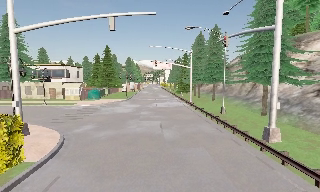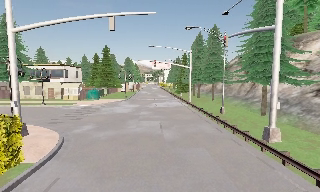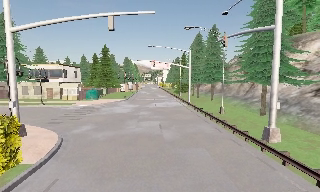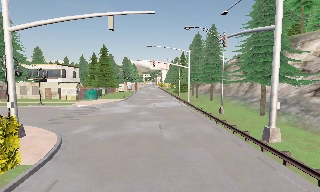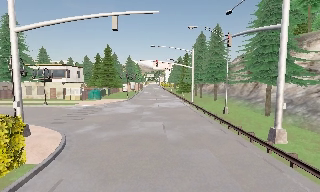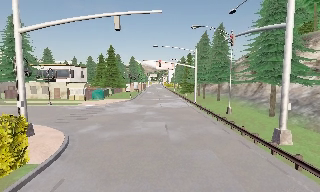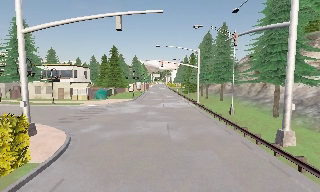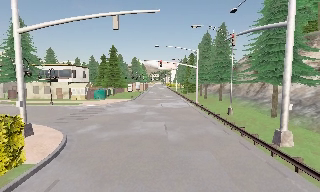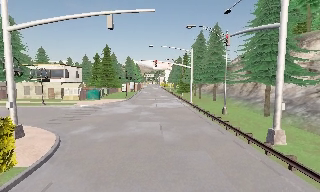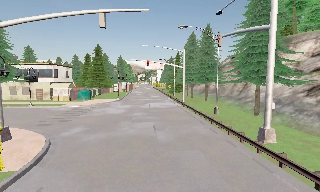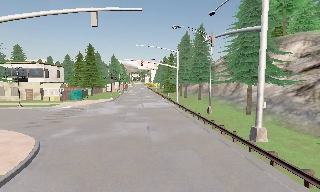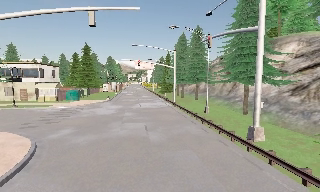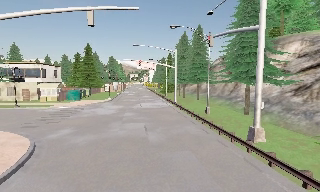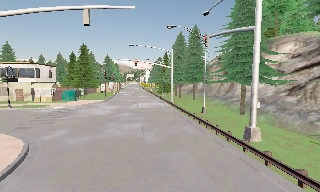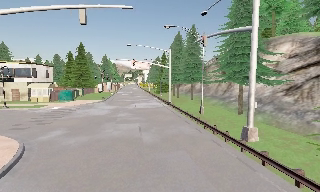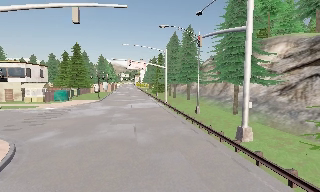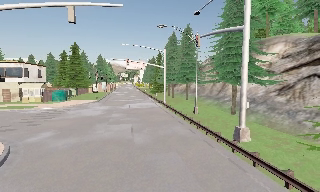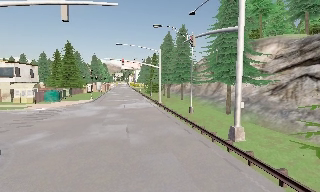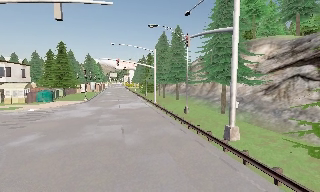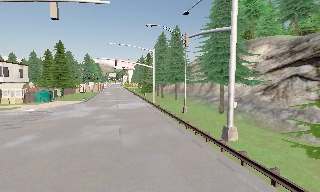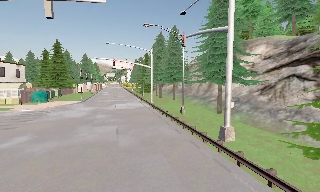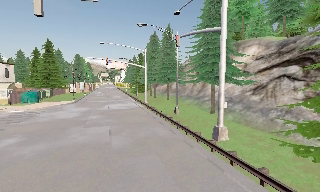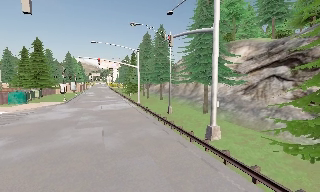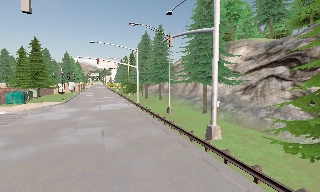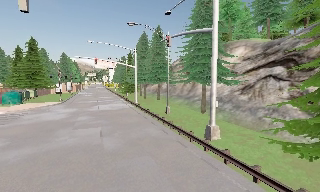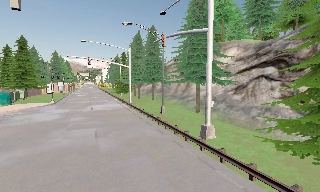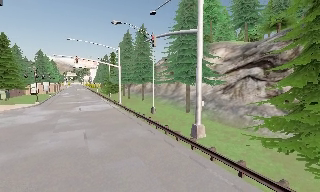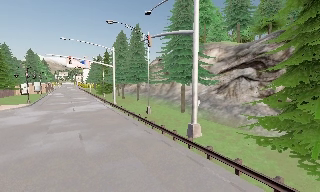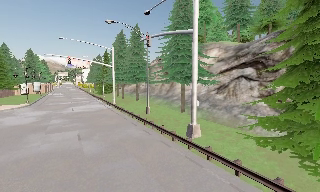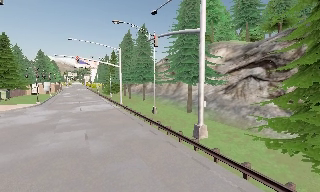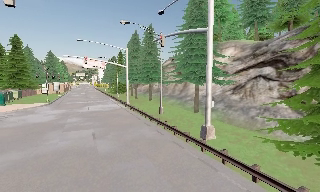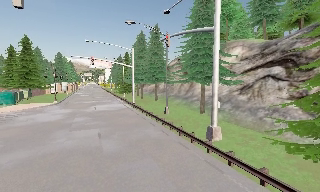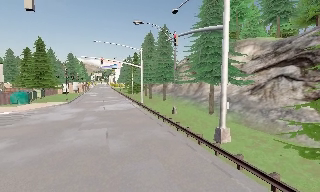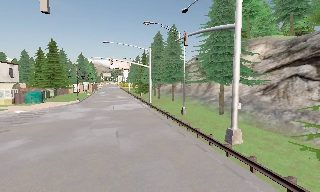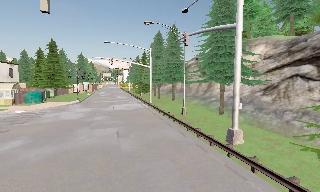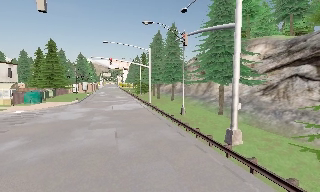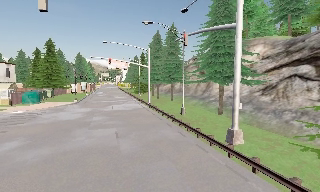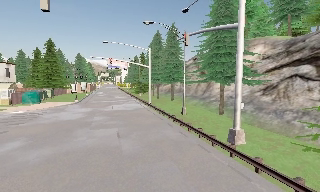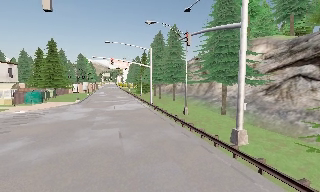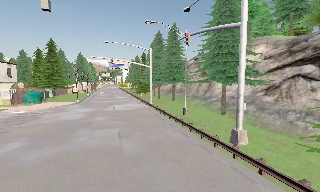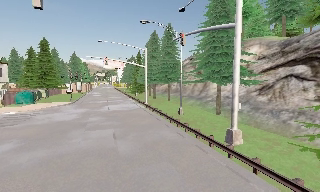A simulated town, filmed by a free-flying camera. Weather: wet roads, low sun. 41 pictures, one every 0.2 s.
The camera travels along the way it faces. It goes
forward.
0.0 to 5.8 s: The camera swings to its right by about 25 degrees, and the scene slides to the left. It travels forward, about 1 m, so what stands in front looms larger.
5.8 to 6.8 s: The scene slides to the right, as the camera pans about 10 degrees to its left.
6.8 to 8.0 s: The camera shifts only a little, or ends up much as it began.
The film runs forward here.
